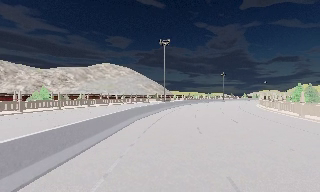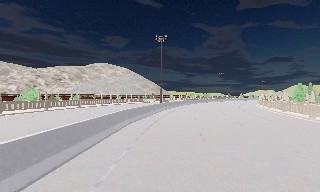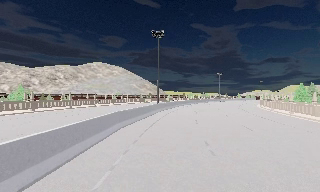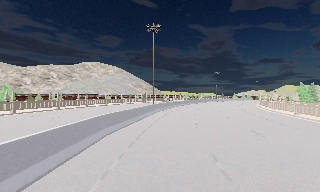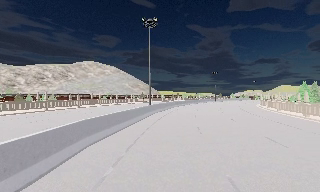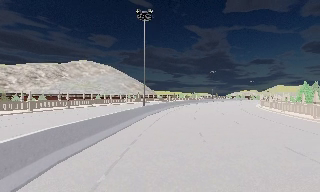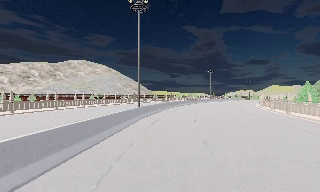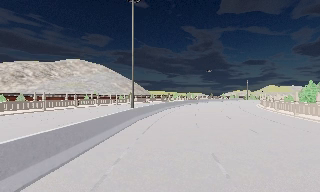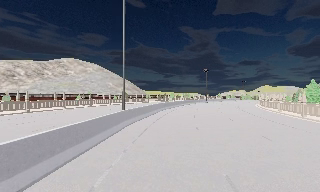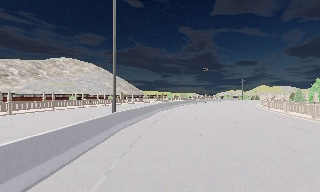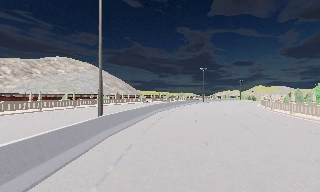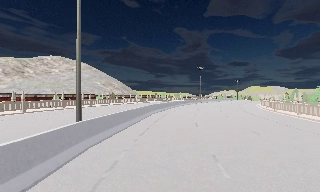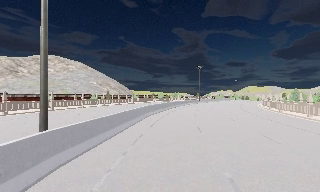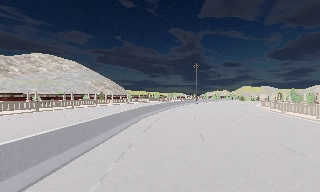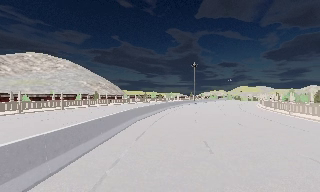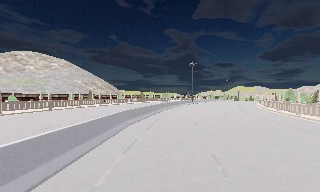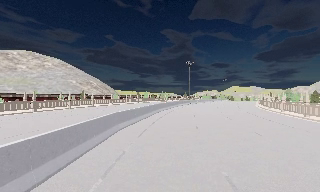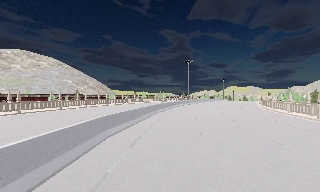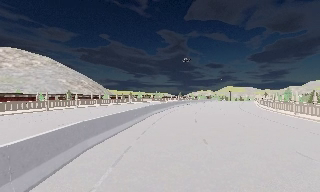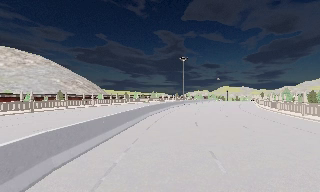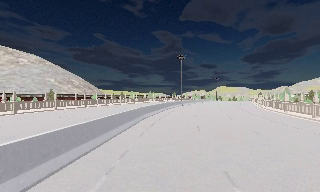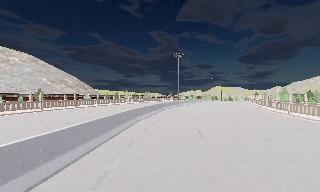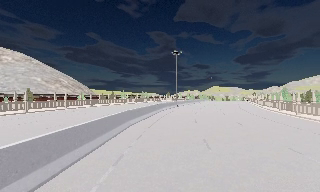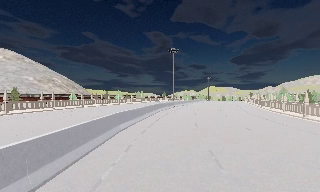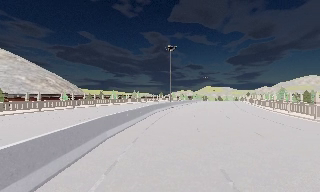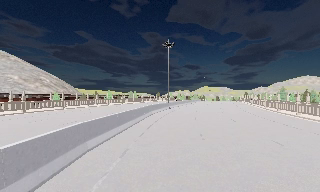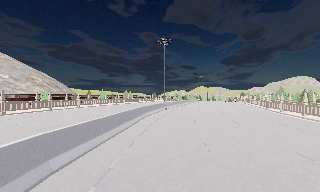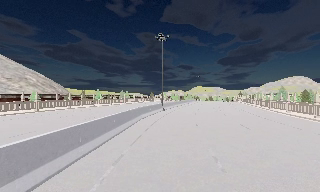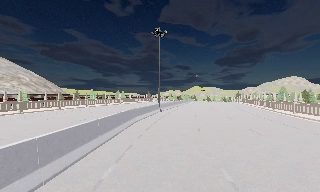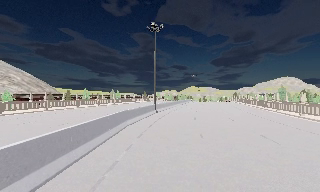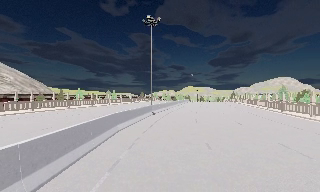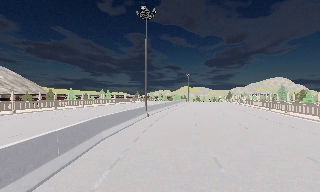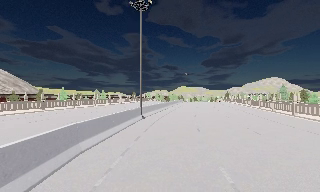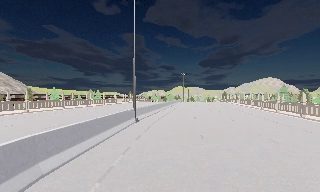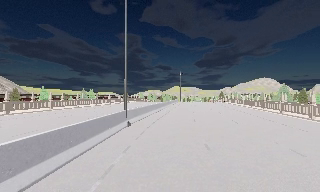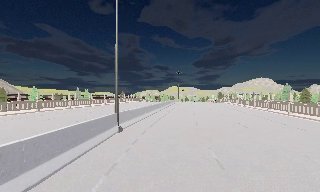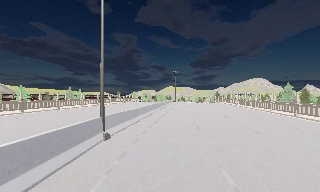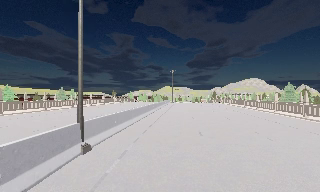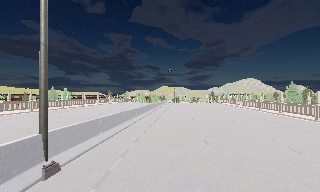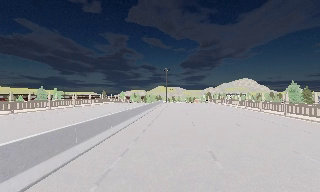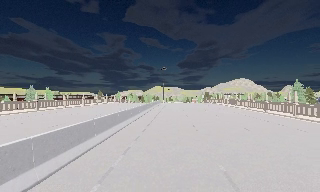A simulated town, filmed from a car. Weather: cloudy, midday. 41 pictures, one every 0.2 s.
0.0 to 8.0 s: The camera pans to its right, which is clockwise from overhead, by about 45 degrees. It travels forward, about 75 m.
The film runs forward here.
